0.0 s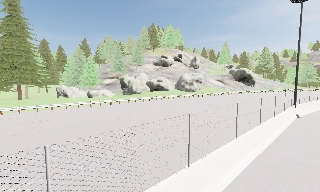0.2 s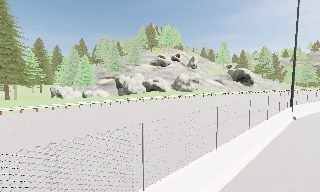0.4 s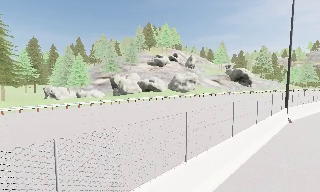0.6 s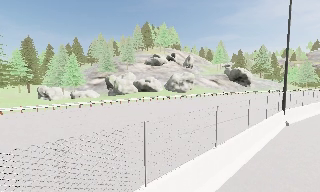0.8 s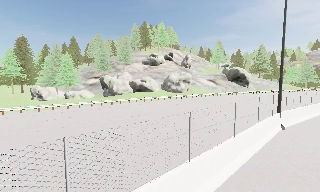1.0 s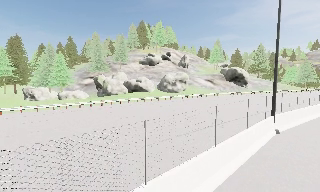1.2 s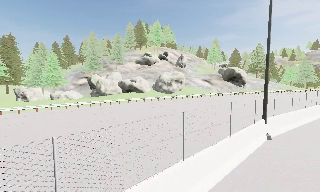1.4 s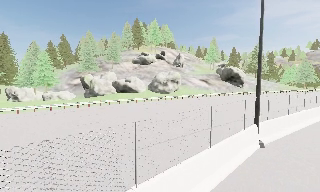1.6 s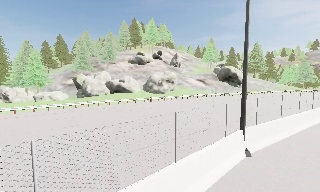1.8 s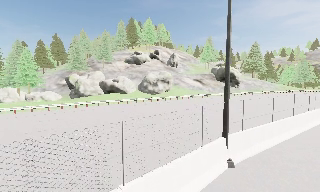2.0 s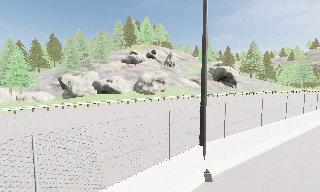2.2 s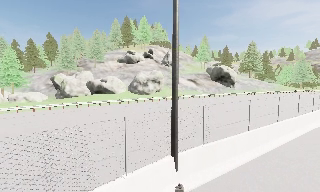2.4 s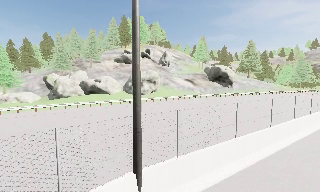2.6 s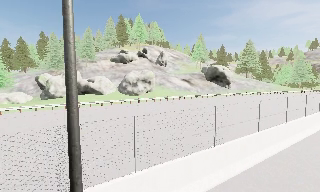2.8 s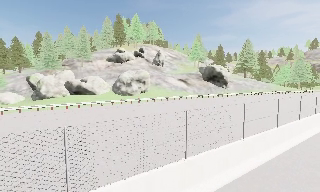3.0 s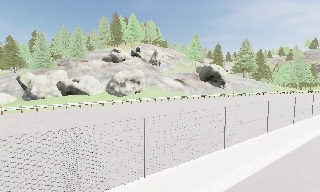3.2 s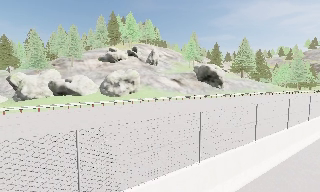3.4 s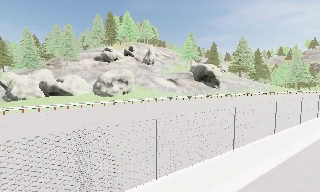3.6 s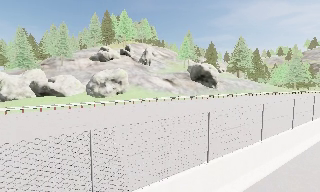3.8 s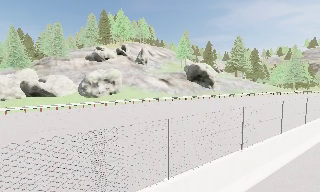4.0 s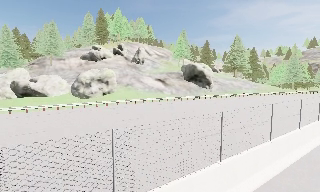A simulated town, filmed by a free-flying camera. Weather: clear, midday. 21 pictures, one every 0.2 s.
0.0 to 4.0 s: The camera travels to its right and forward, about 30 m, so close, fixed things drift to the left.
The film runs forward here.
